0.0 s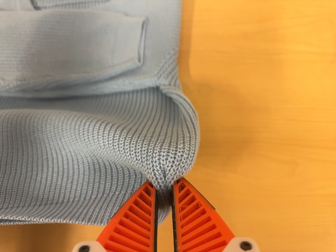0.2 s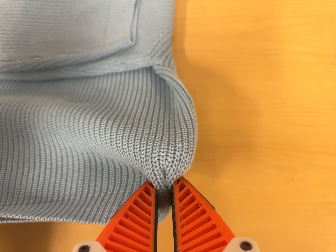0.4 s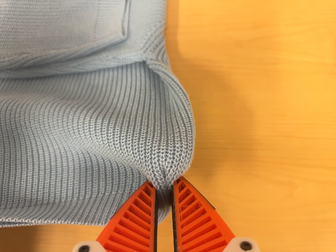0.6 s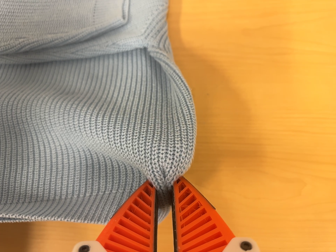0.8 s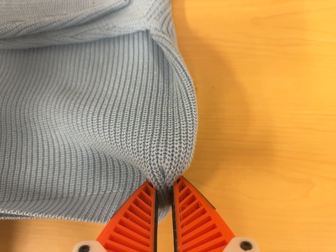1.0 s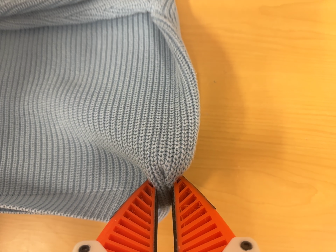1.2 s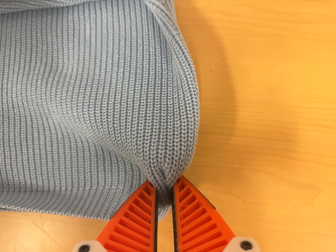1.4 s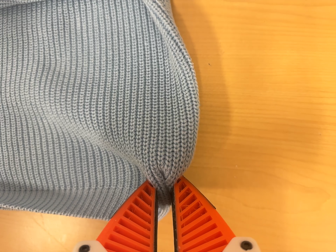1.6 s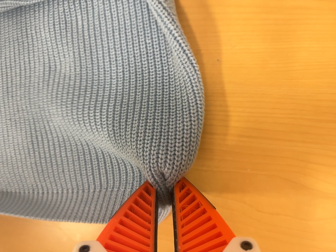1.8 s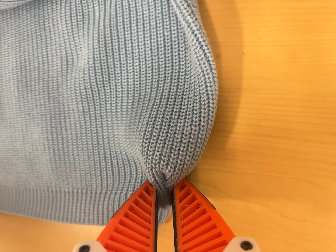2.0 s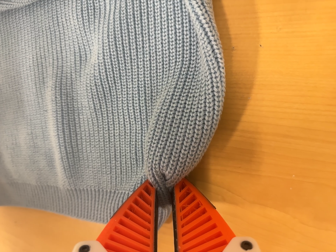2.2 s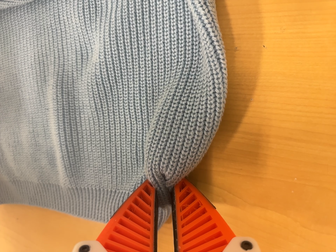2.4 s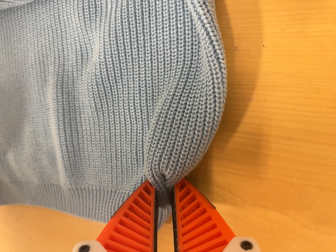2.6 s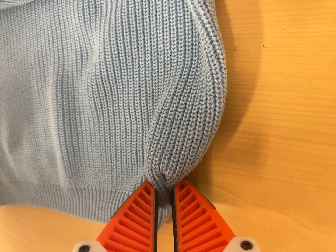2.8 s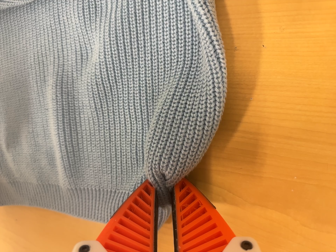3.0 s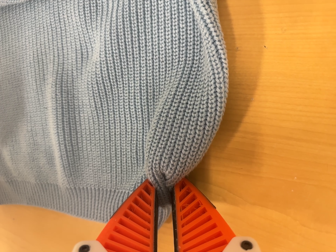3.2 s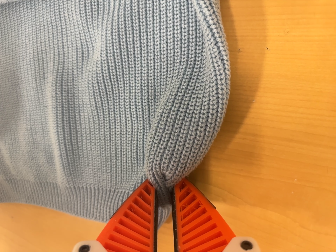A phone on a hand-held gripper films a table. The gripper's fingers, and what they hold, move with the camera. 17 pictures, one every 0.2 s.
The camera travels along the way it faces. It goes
forward.
0.0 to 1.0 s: The camera travels forward, about 9 cm, so what stands in front looms larger.
1.0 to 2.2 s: The scene slides to the right, as the camera pans about 20 degrees to its left. It travels forward, to its right and toward the top of its view, about 10 cm, so what stands in front looms larger. Its aim tips toward the bottom of its view by about 15 degrees, and the scene shifts upward.
2.2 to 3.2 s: The camera keeps its place and its aim.
The film runs backward here.
